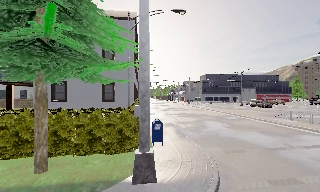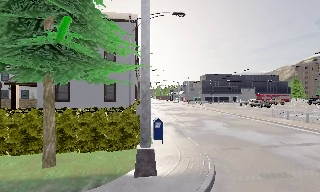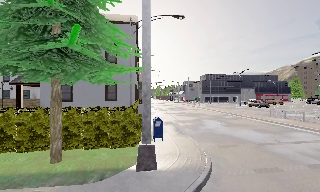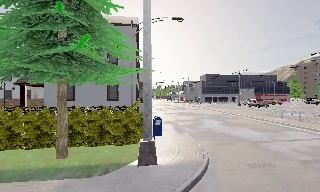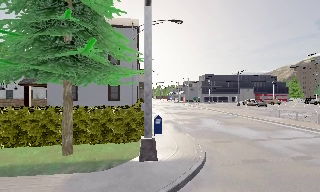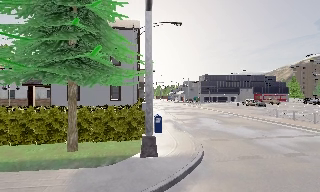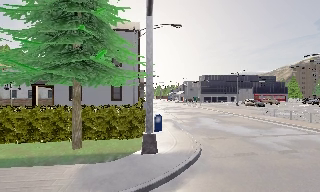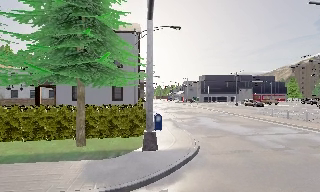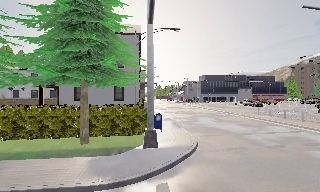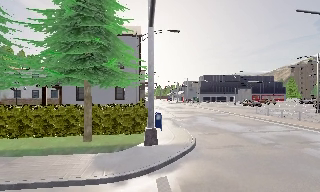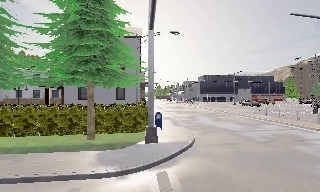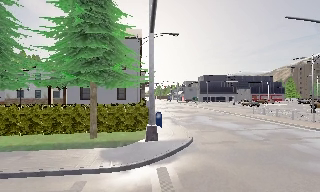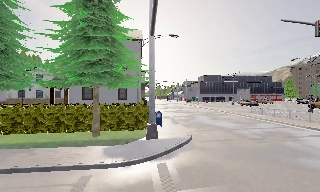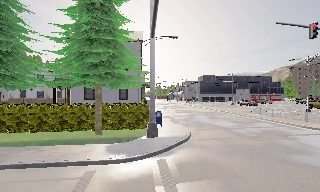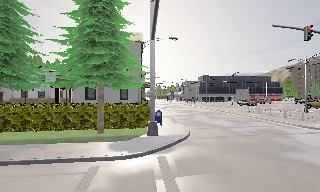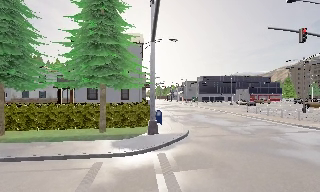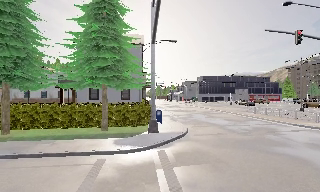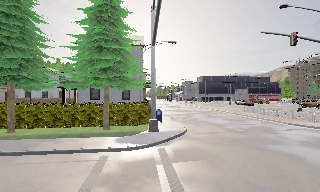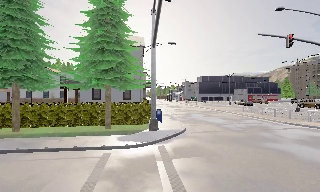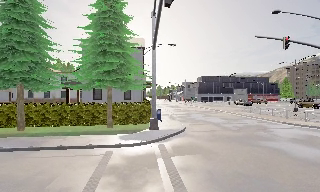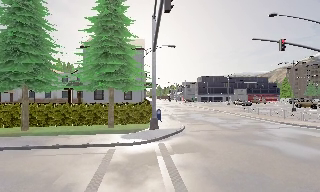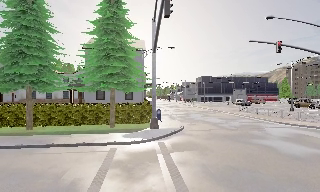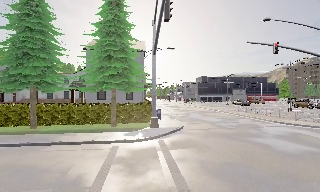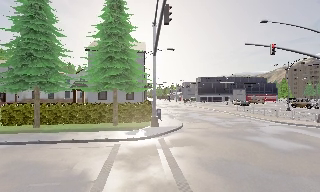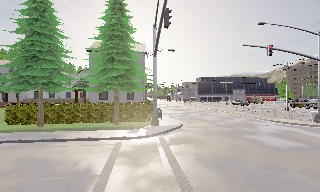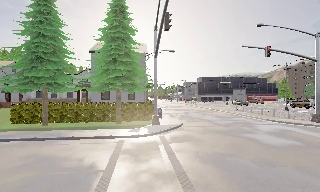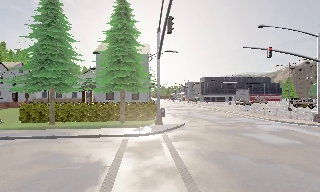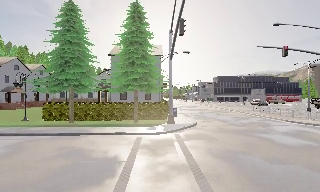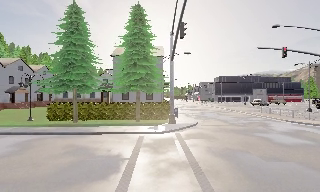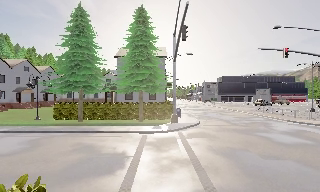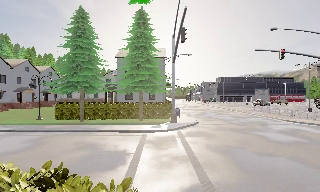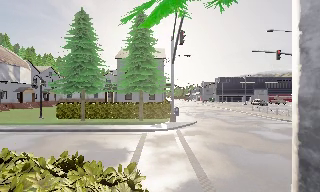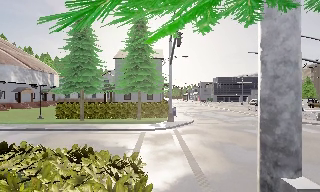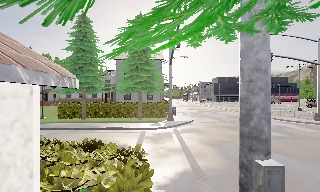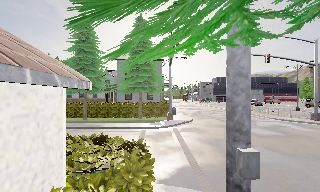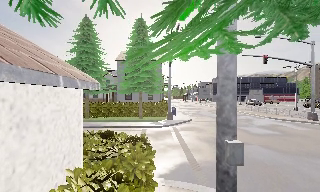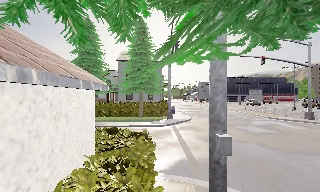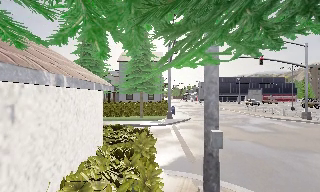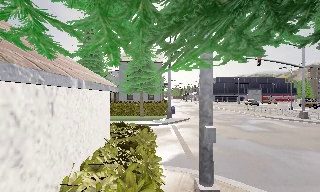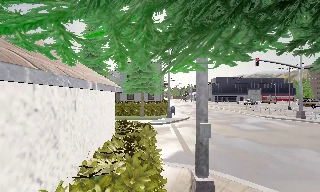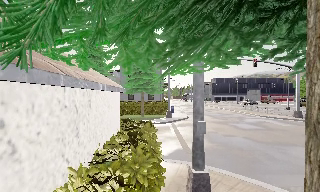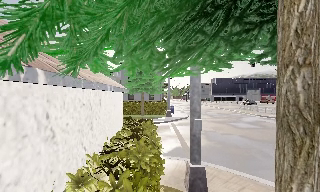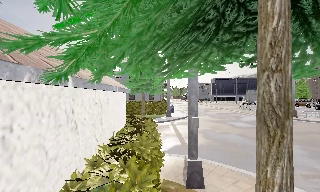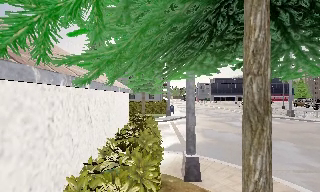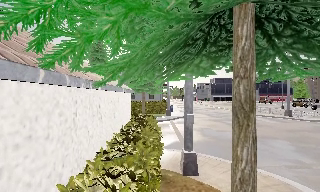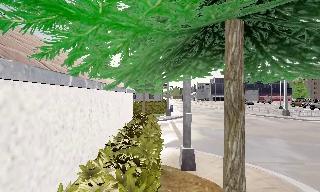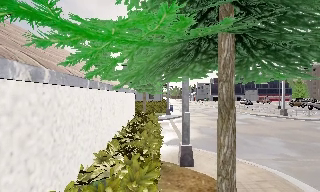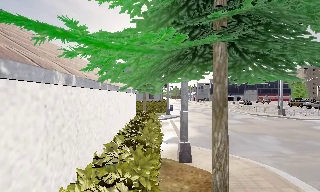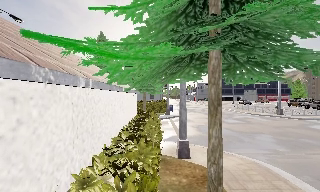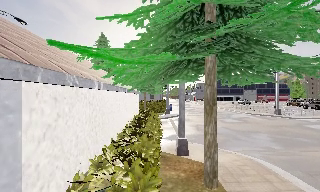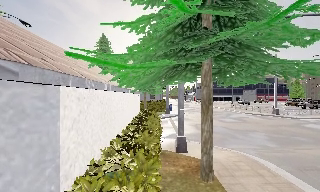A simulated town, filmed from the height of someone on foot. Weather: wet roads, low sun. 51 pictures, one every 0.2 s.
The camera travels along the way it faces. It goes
backward.
0.0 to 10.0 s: The camera travels backward, about 17 m, so what stands in front gets smaller.
The film runs backward here.
